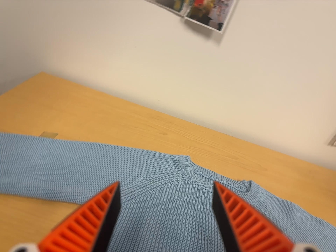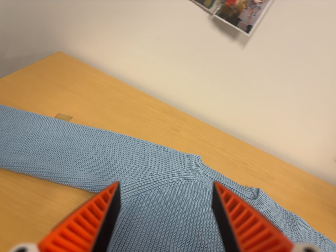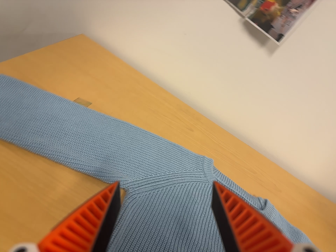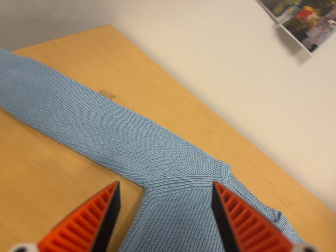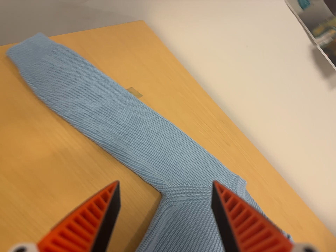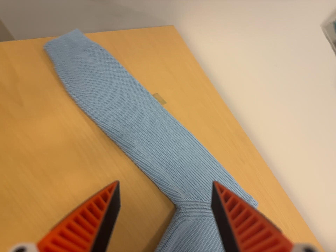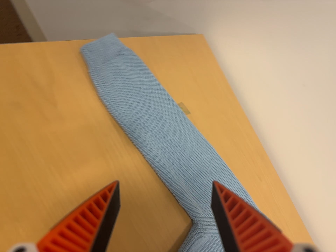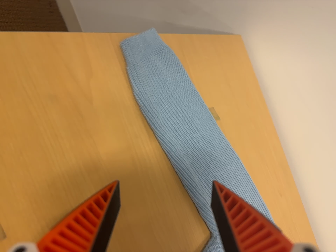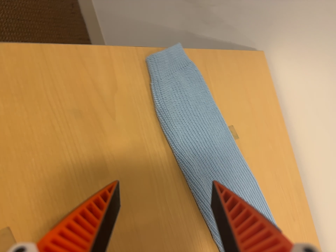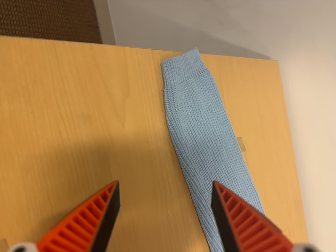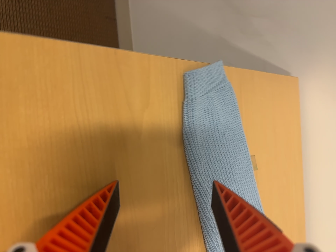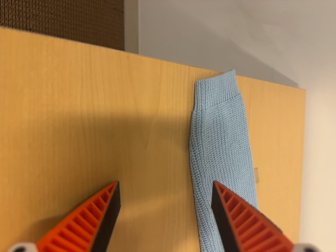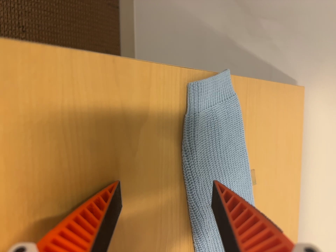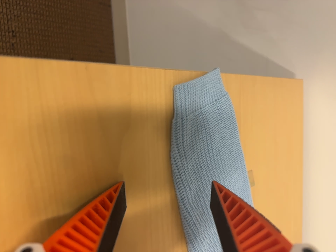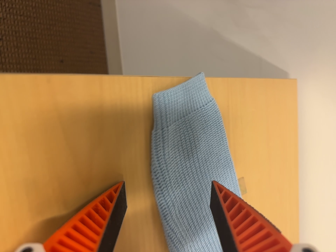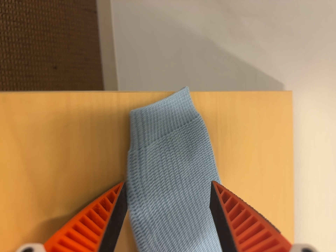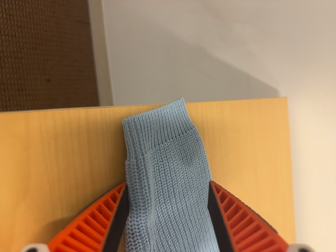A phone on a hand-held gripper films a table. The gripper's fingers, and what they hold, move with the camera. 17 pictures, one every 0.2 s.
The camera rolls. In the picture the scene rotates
clockwise.
0.0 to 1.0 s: The camera travels to its left, about 18 cm, so close, fixed things drift to the right. It rolls about its line of sight by about 35 degrees, and the scene rotates clockwise.
1.0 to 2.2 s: The camera travels toward the top of its view, to its left and forward, about 16 cm, so close, fixed things drift downward. It rolls about its line of sight by about 35 degrees, and the scene rotates clockwise.
2.2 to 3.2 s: The camera travels forward, to its right and toward the top of its view, about 12 cm, so what stands in front looms larger.
The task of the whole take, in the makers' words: left arm across.
The film runs forward here.
